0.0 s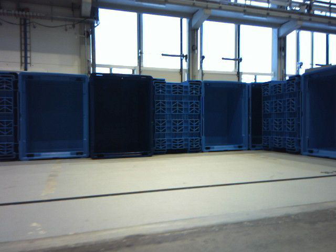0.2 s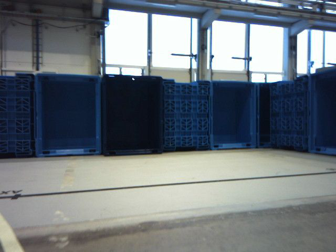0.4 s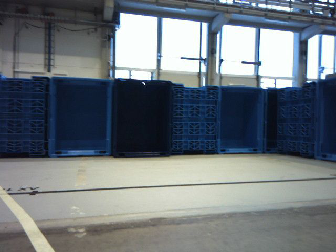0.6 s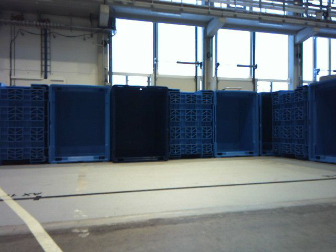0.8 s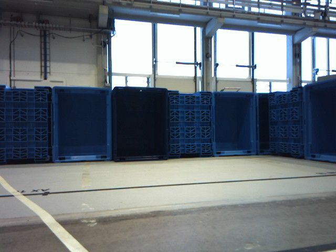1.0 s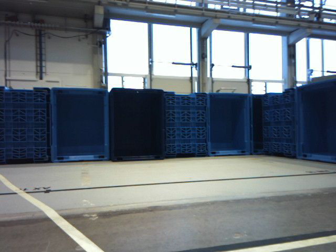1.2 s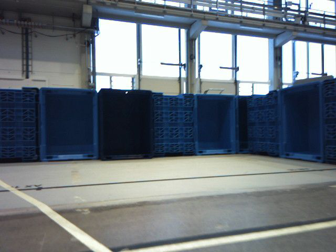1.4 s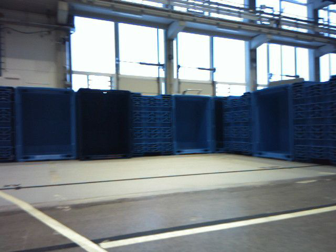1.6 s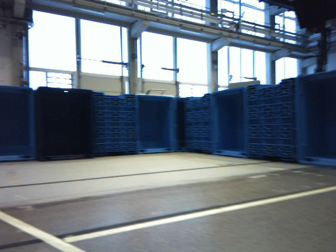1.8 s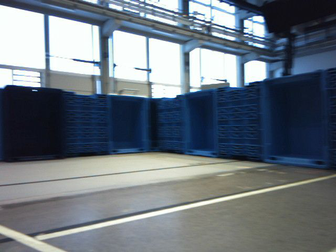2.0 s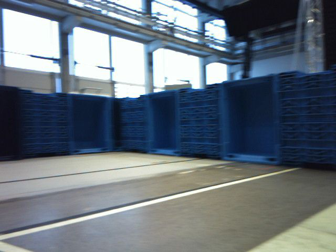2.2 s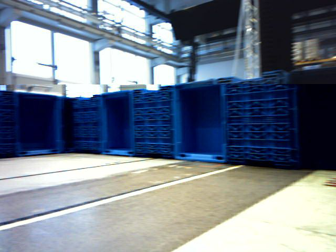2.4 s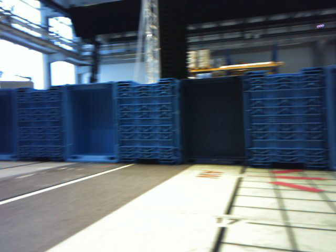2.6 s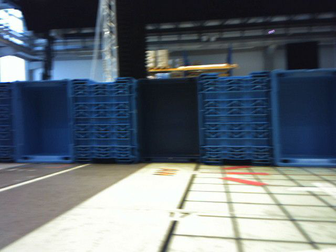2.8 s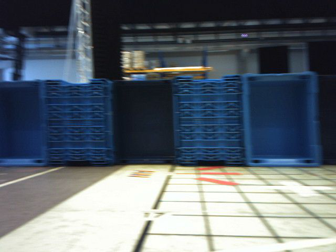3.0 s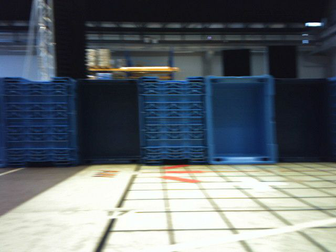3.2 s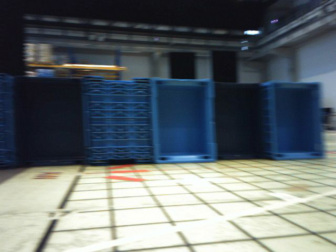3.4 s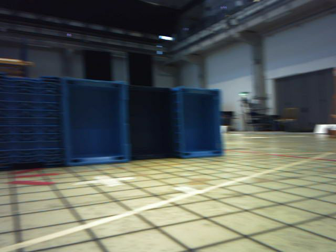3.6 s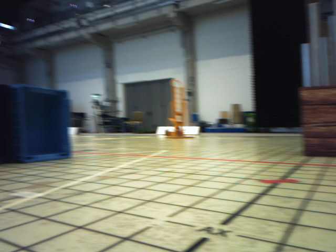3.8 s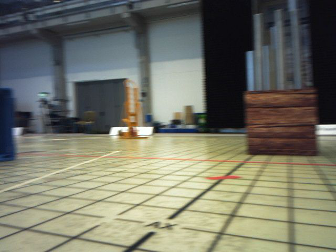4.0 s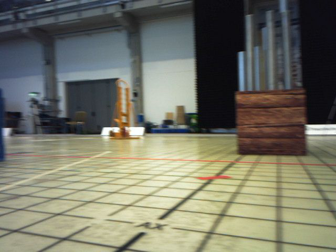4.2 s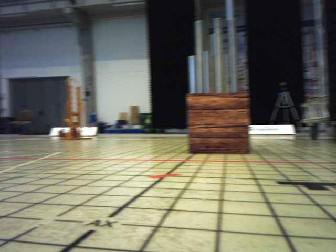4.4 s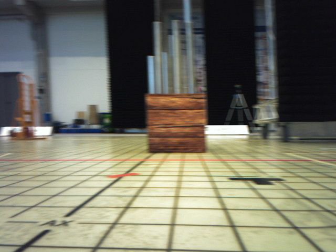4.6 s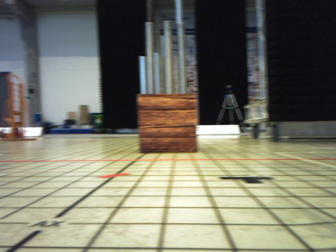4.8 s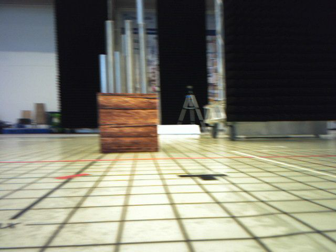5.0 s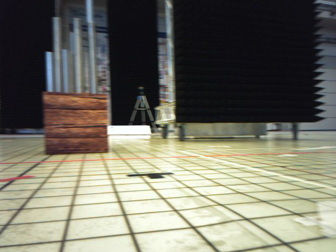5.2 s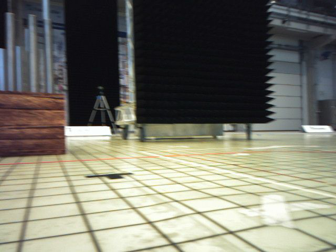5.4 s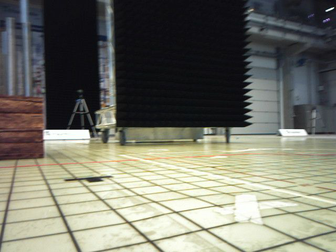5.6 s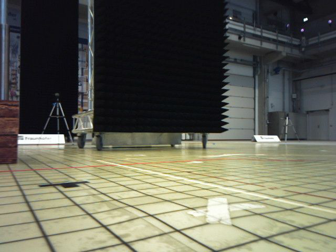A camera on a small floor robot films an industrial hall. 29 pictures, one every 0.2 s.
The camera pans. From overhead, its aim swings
clockwise.
The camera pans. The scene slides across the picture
to the left.
0.0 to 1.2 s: The camera travels backward, about 0.2 m, so what stands in front gets smaller.
1.2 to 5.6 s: The camera pans to its right, which is clockwise from overhead, by about 195 degrees. It travels backward, about 0.6 m.
The film runs backward here.
